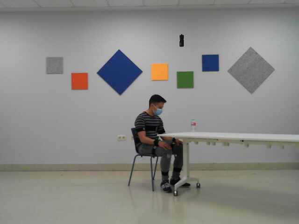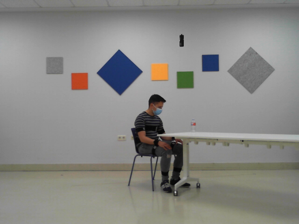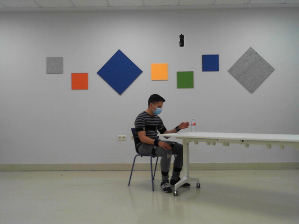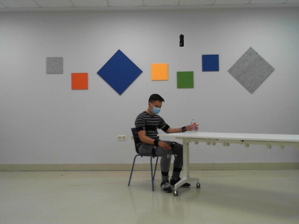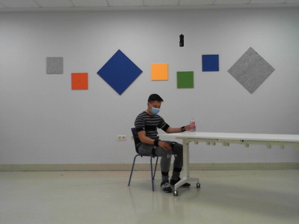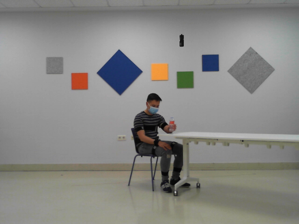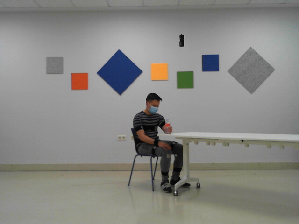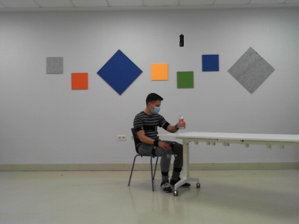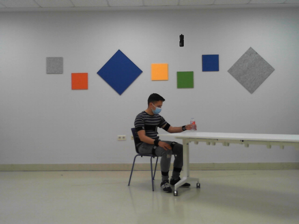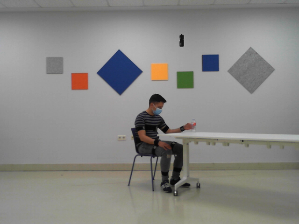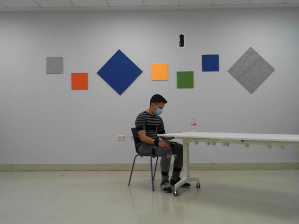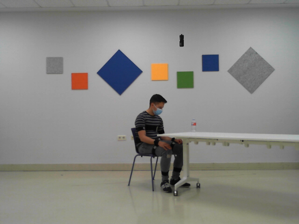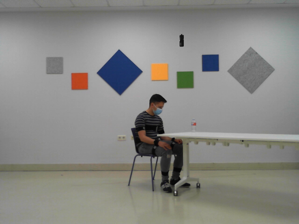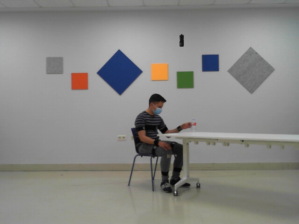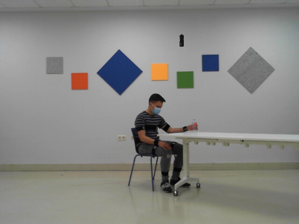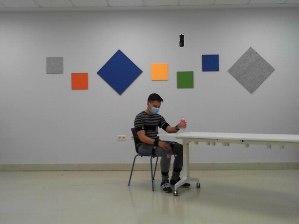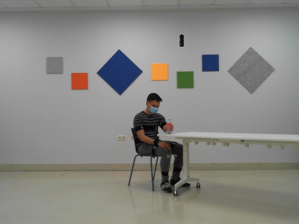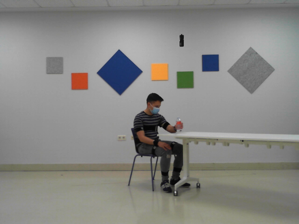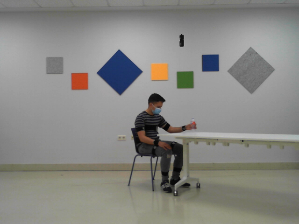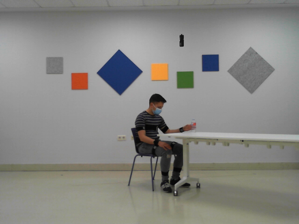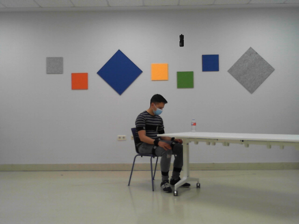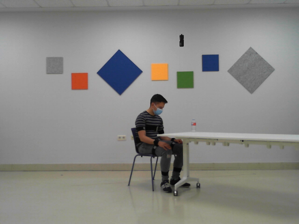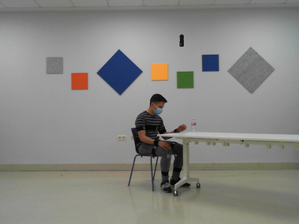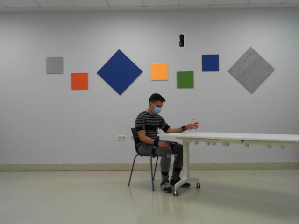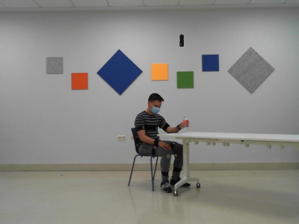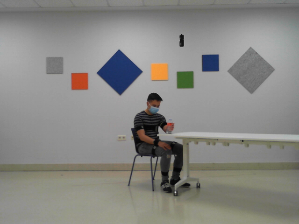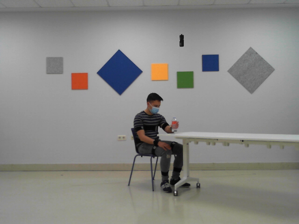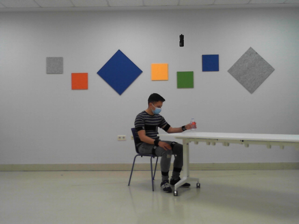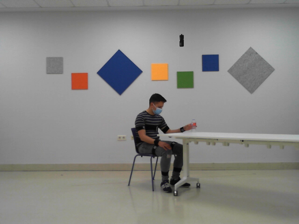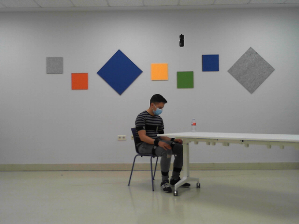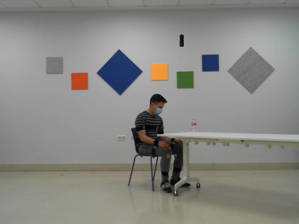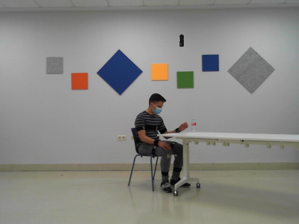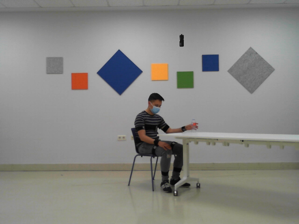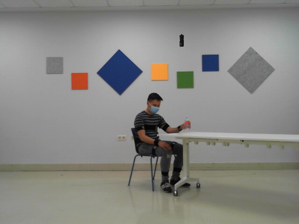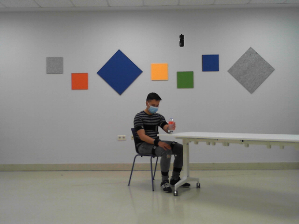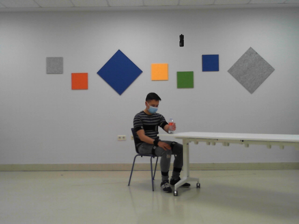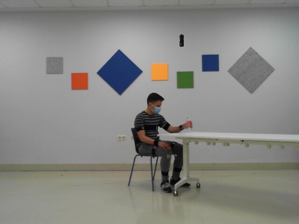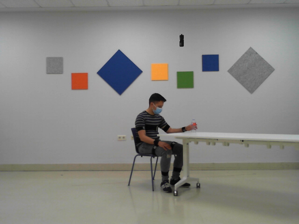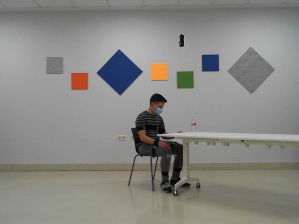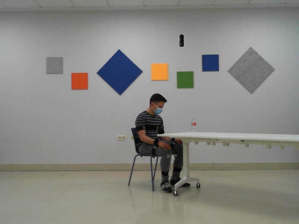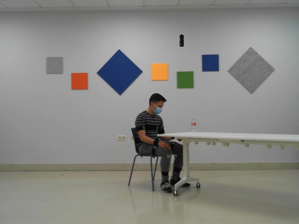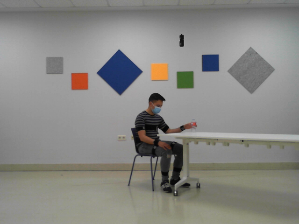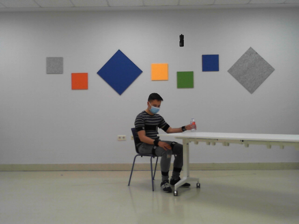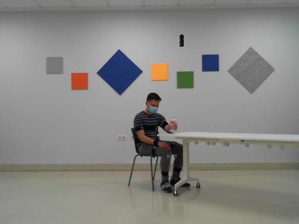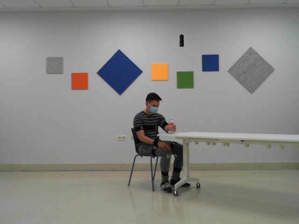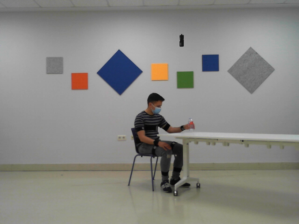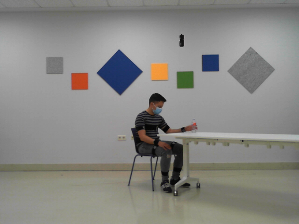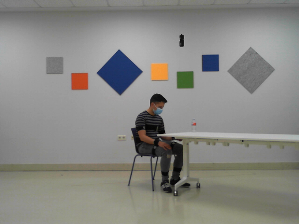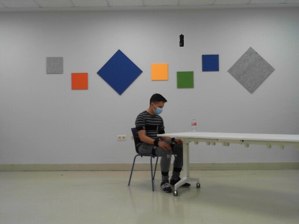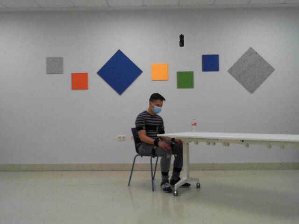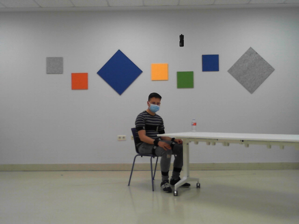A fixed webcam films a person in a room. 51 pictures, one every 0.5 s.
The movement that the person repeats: Move a bottle from side to side, left hand.
